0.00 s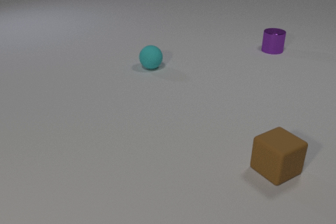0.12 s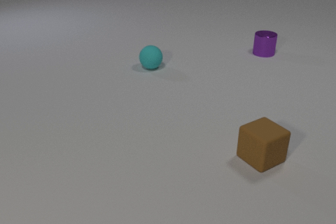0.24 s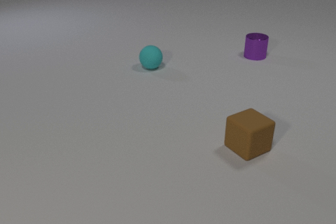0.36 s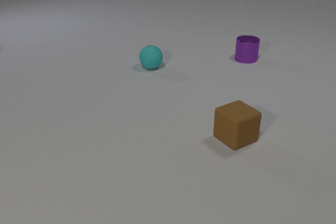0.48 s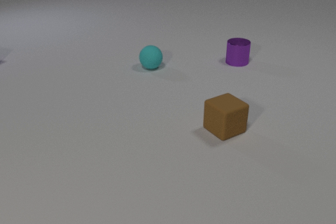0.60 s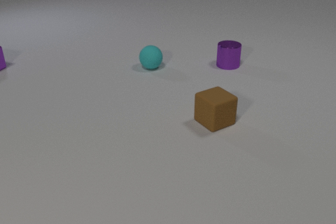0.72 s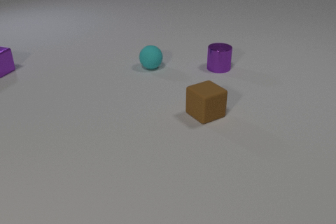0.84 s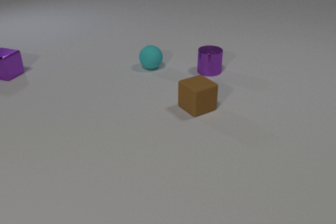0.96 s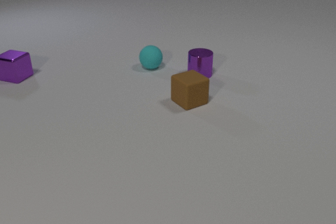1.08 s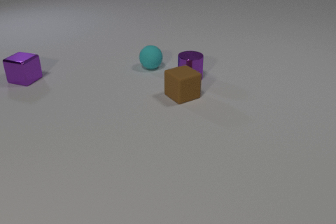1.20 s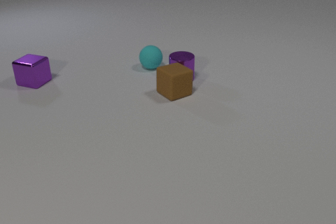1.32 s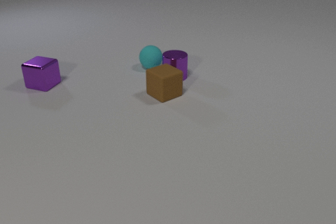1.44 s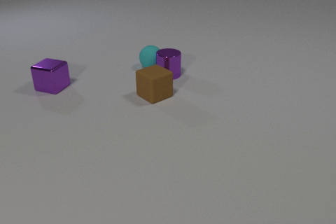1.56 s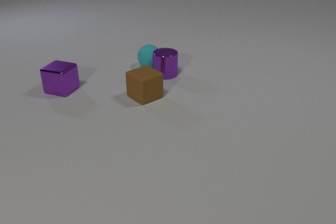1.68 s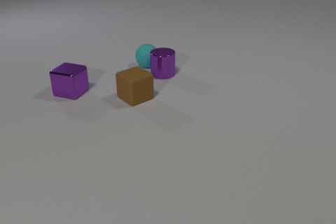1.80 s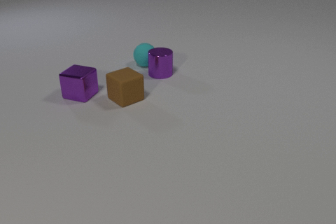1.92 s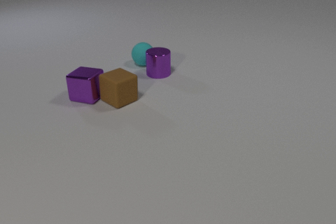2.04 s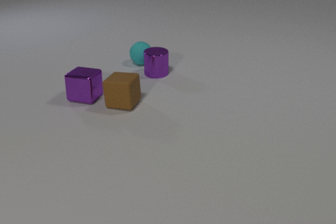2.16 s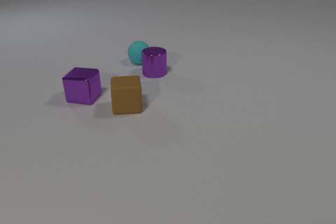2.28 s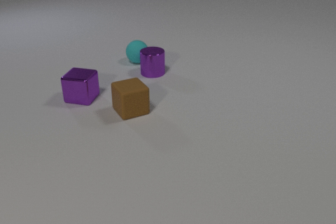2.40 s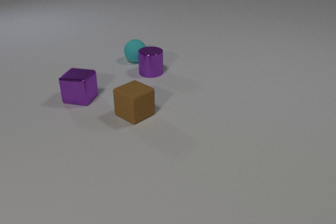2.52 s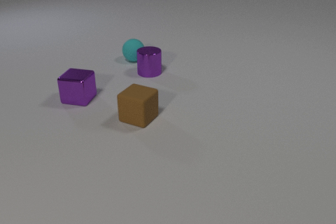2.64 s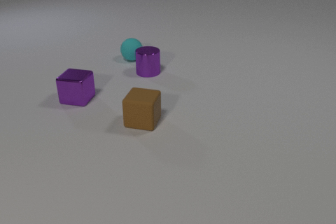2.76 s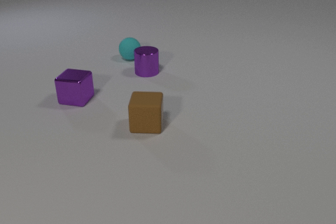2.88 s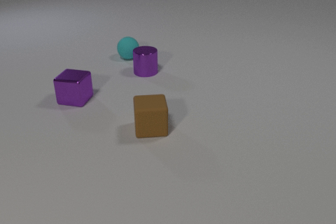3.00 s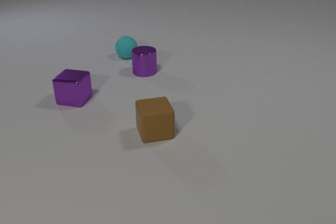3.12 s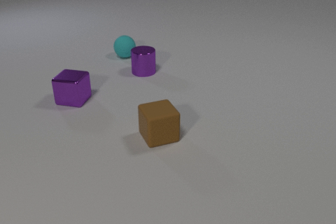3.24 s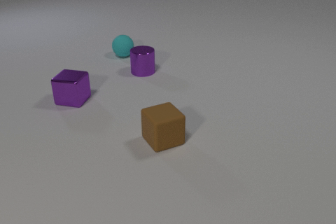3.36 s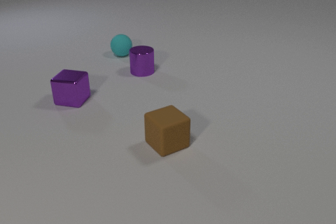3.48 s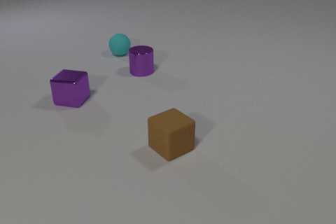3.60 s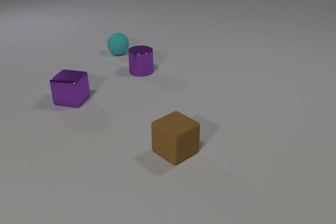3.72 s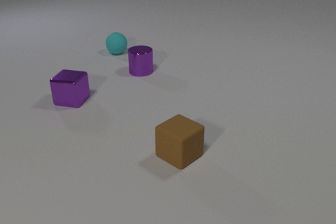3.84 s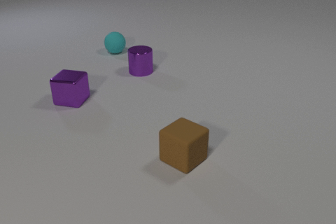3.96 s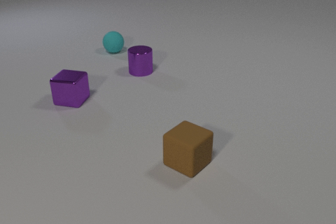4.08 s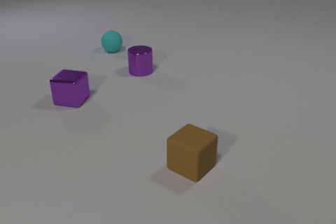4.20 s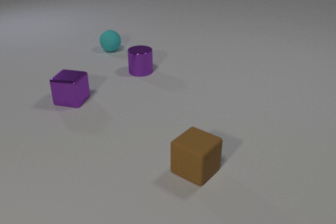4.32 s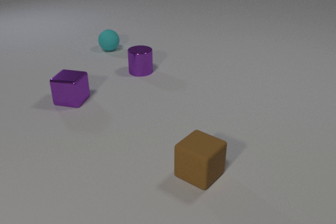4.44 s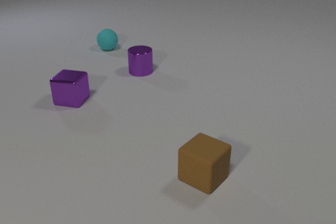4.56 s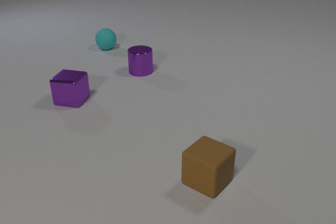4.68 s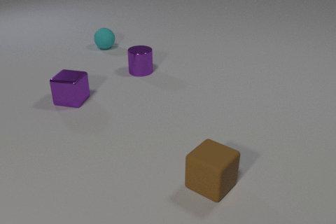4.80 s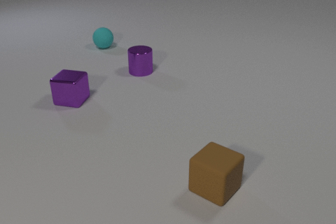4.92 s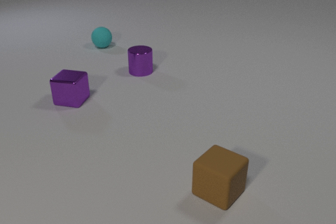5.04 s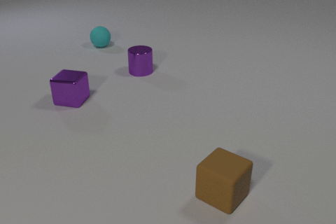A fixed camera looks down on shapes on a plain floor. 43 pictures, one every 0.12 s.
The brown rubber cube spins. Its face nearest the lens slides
to the right.
The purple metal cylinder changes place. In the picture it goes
to the left.
0.00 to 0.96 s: The purple metal cylinder slides toward the camera and to the left. The brown rubber cube slides away from the camera and to the left. The purple metal cube comes in at the left edge, slides toward the camera and to the right.
0.96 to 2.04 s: The purple metal cylinder slides to the left. The brown rubber cube slides to the left, spins so that its near face slides to the right, counterclockwise seen from above. The purple metal cube slides toward the camera and to the right. The cyan rubber sphere rolls away from the camera and to the left. The purple metal cylinder and the brown rubber cube collide. The purple metal cylinder and the cyan rubber sphere collide. The brown rubber cube and the purple metal cube collide.
2.04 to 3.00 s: The purple metal cylinder slides to the left. The brown rubber cube slides toward the camera and to the right, spins counterclockwise seen from above by about 120 degrees, its near face sliding to the right. The purple metal cube slides to the left. The cyan rubber sphere rolls away from the camera and to the left.
3.00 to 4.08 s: The brown rubber cube slides toward the camera and to the right, spins so that its near face slides to the right, counterclockwise seen from above. The cyan rubber sphere rolls away from the camera and to the left.
4.08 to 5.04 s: The brown rubber cube slides toward the camera and to the right. The cyan rubber sphere rolls away from the camera and to the left.
How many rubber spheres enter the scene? 0.
What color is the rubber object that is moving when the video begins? brown.
What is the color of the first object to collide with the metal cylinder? brown.
